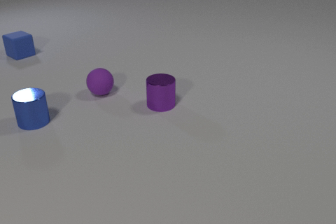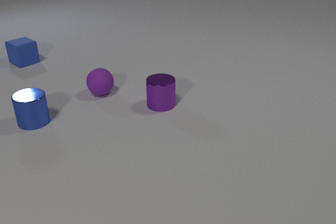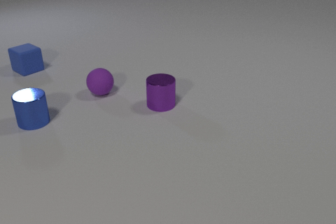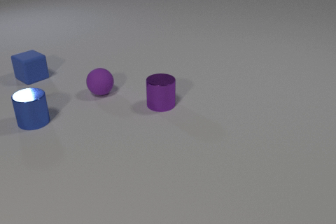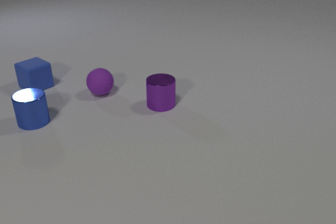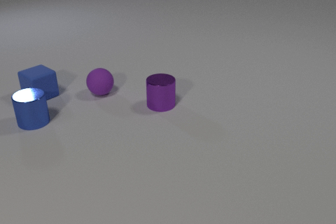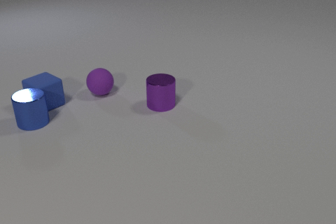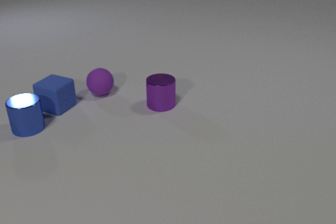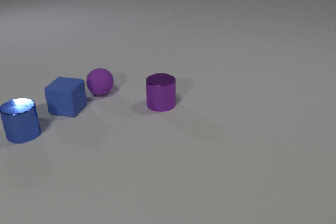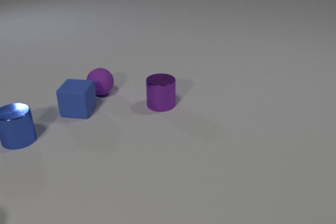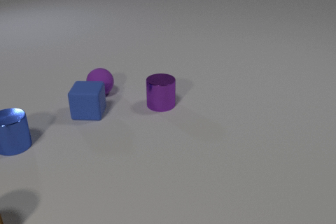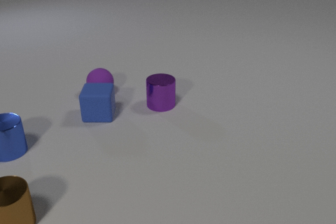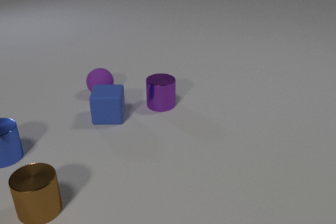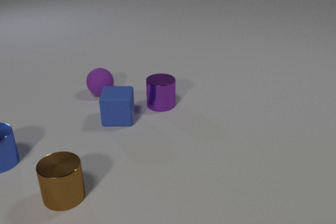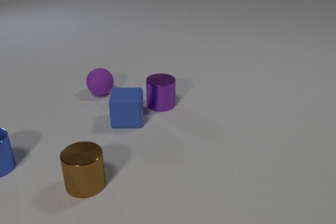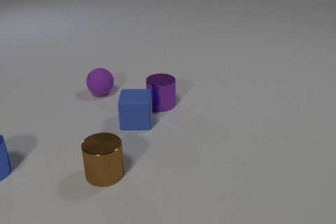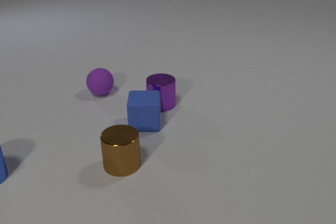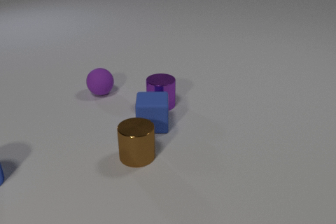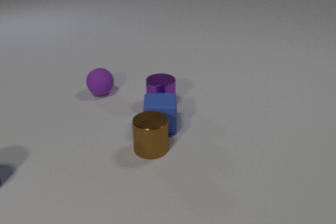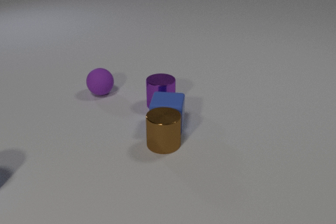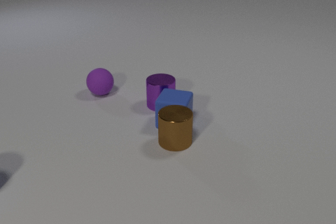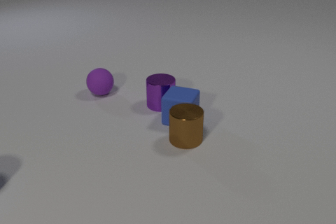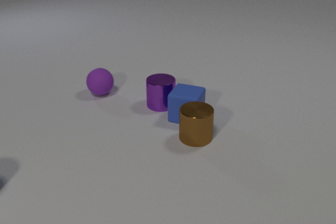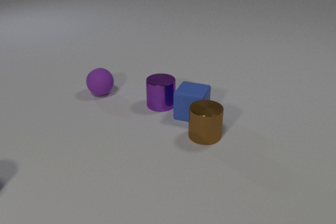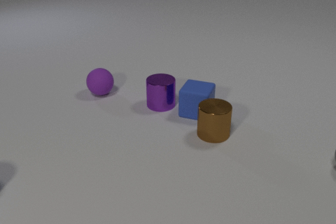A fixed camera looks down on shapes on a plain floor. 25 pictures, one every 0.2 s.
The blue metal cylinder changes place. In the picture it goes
toward the camera.
The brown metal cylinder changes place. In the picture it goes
to the right.
0.0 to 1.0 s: The blue rubber cube slides toward the camera.
1.0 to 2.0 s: The blue rubber cube slides toward the camera and to the right, spins so that its near face slides to the right, counterclockwise seen from above. The blue metal cylinder slides toward the camera and to the left. The blue rubber cube and the blue metal cylinder collide.
2.0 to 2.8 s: The blue rubber cube slides to the right and toward the camera. The blue metal cylinder slides toward the camera and to the left. The brown metal cylinder comes in at the left edge, slides to the right and away from the camera.
2.8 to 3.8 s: The blue rubber cube slides to the right. The blue metal cylinder slides toward the camera and to the left, leaves at the left edge. The brown metal cylinder slides to the right and away from the camera. The blue rubber cube and the brown metal cylinder collide.
3.8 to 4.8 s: The blue rubber cube slides to the right and away from the camera. The brown metal cylinder slides to the right and away from the camera.
What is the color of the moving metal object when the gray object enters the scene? brown.
How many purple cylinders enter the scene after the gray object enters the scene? 0.
What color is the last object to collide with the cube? brown.
